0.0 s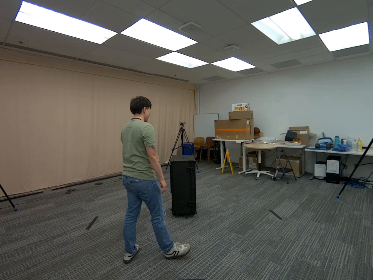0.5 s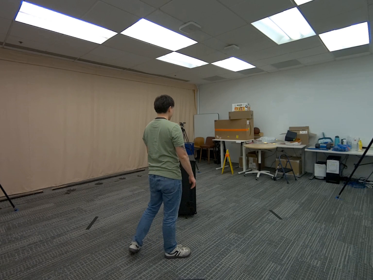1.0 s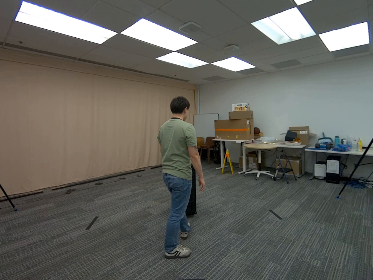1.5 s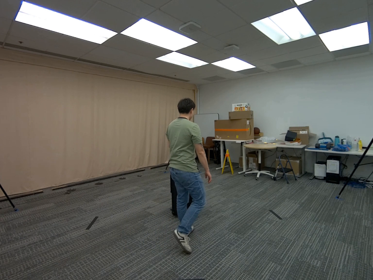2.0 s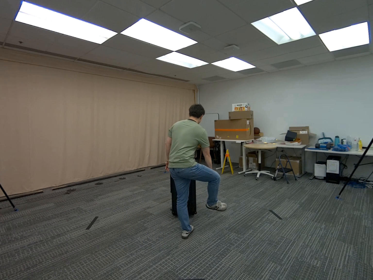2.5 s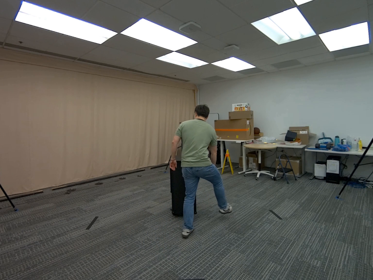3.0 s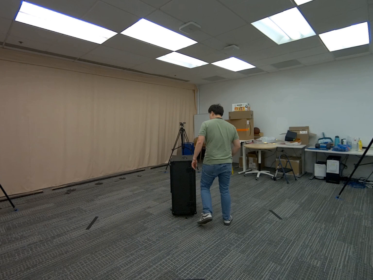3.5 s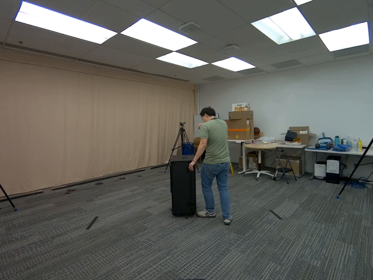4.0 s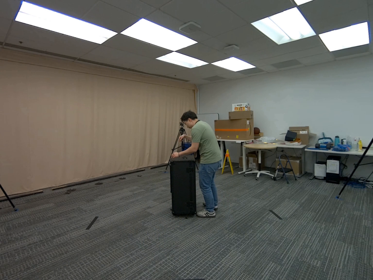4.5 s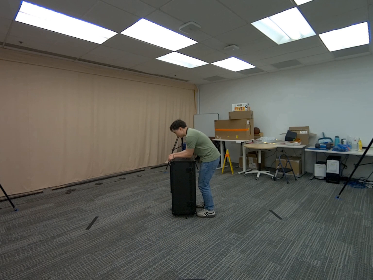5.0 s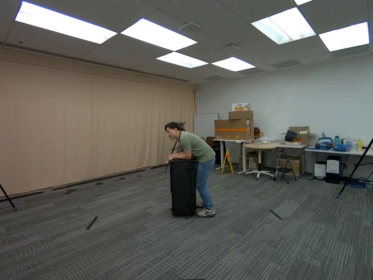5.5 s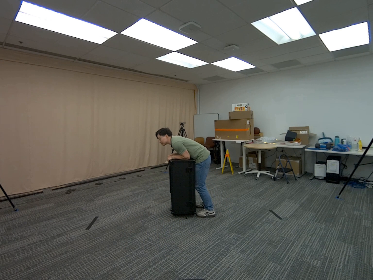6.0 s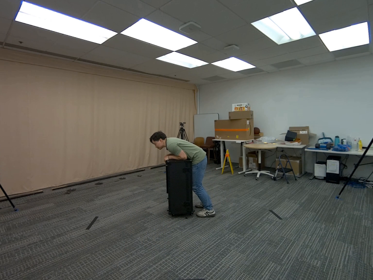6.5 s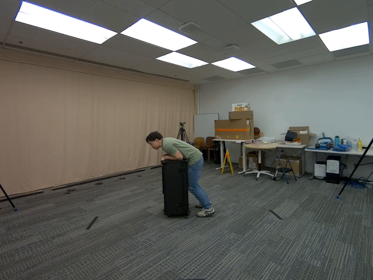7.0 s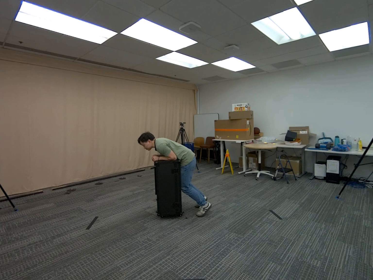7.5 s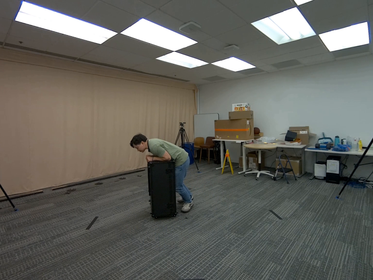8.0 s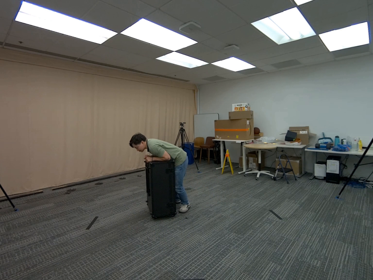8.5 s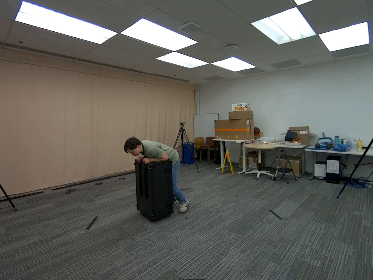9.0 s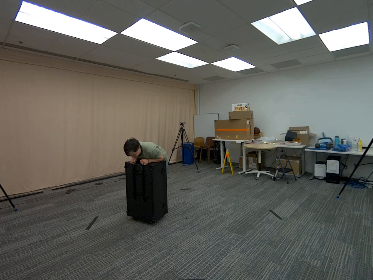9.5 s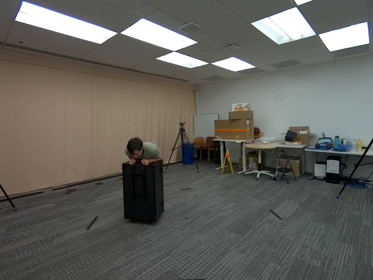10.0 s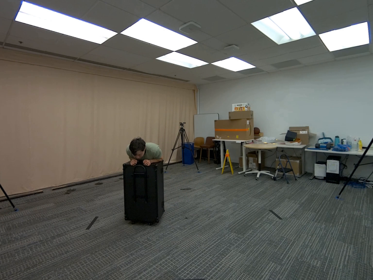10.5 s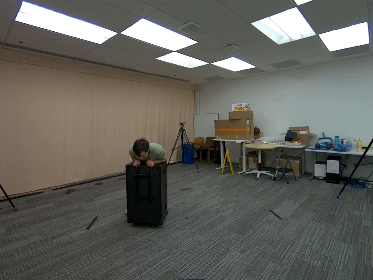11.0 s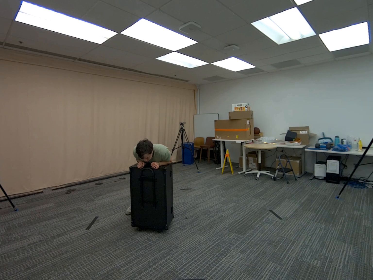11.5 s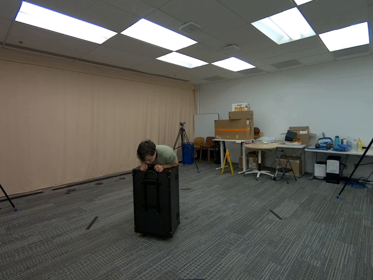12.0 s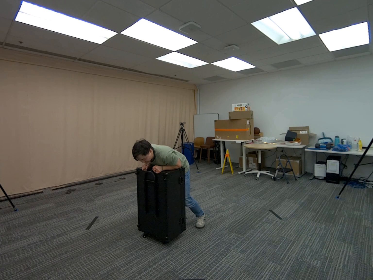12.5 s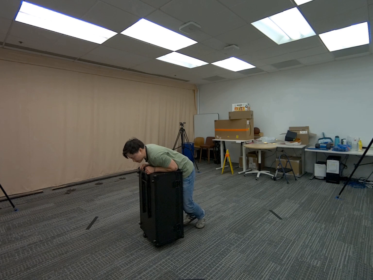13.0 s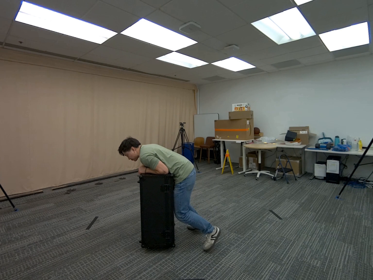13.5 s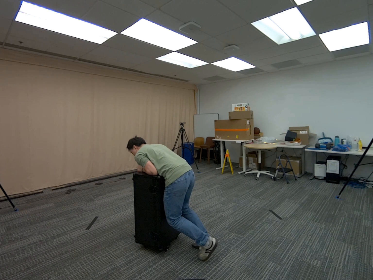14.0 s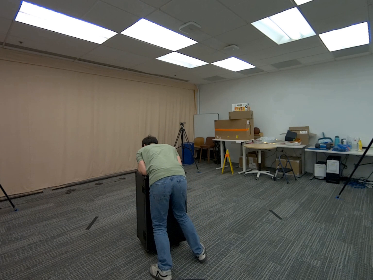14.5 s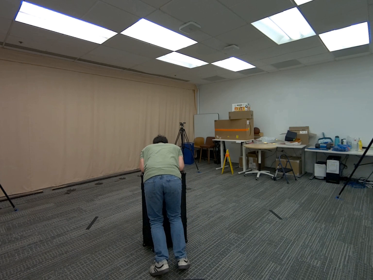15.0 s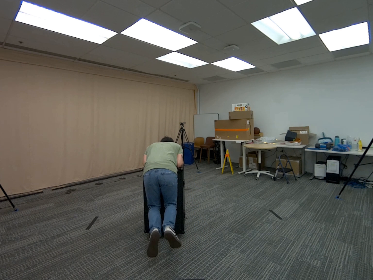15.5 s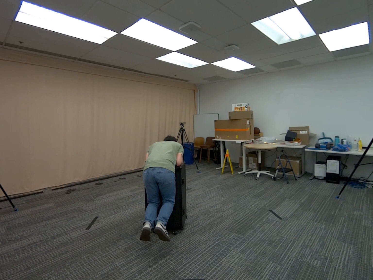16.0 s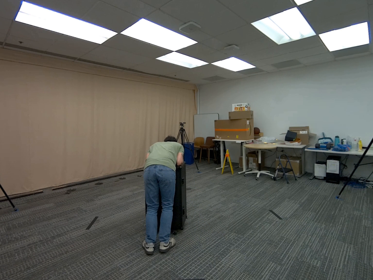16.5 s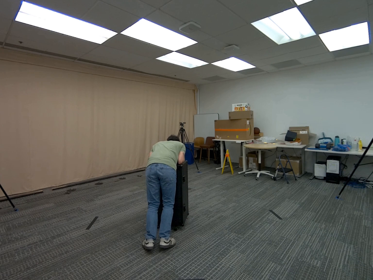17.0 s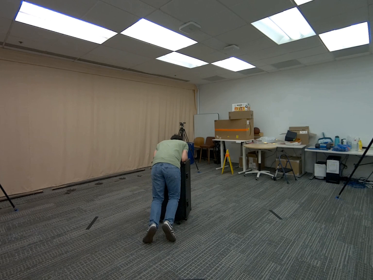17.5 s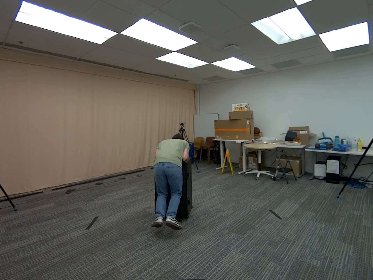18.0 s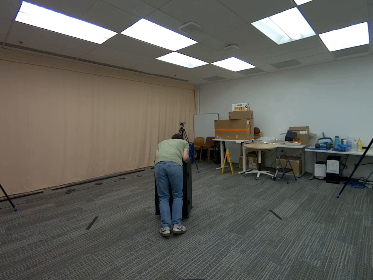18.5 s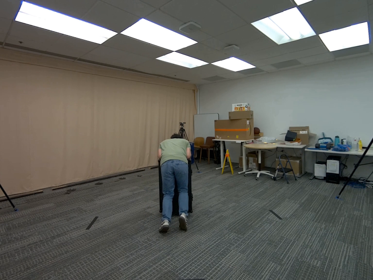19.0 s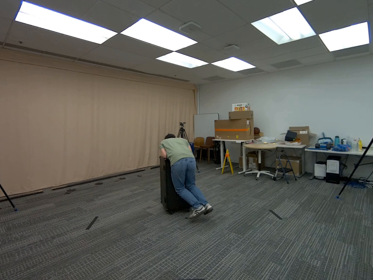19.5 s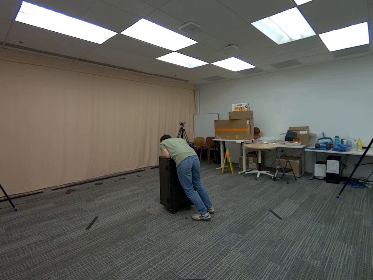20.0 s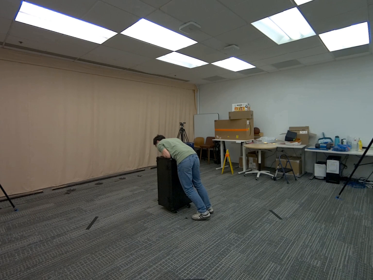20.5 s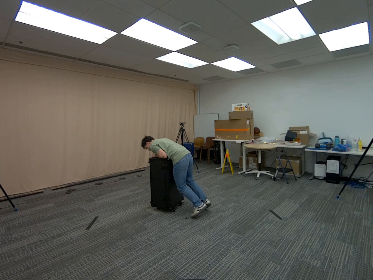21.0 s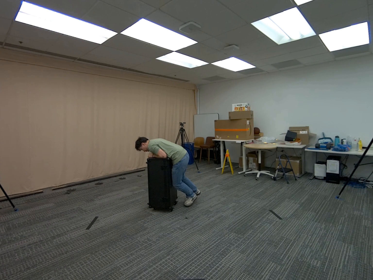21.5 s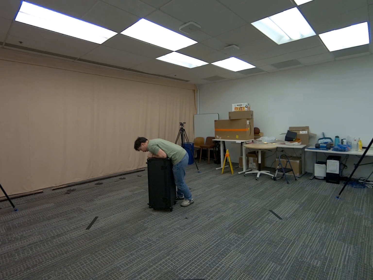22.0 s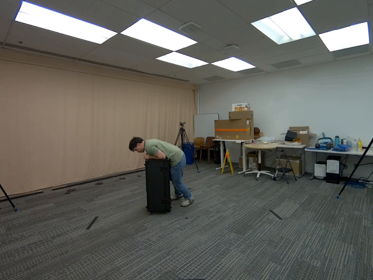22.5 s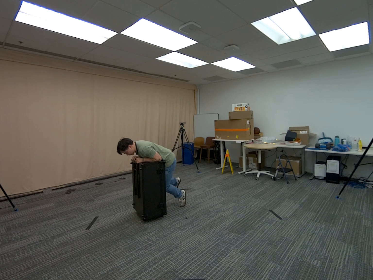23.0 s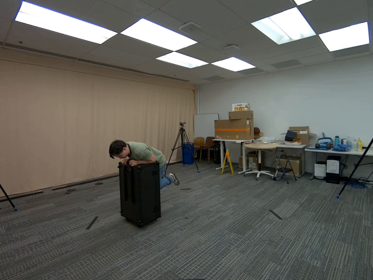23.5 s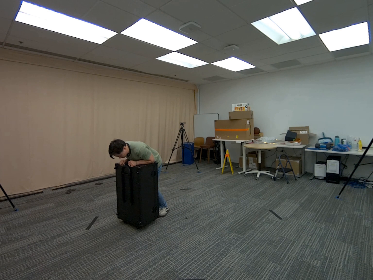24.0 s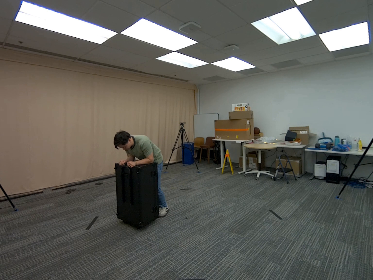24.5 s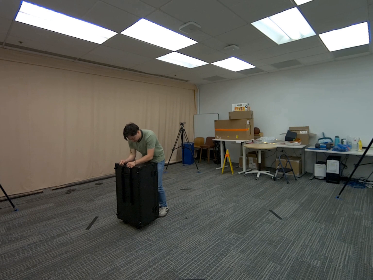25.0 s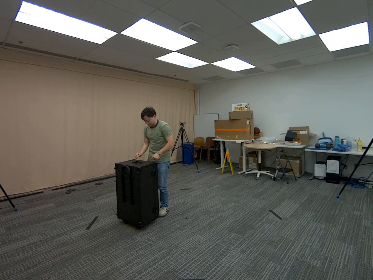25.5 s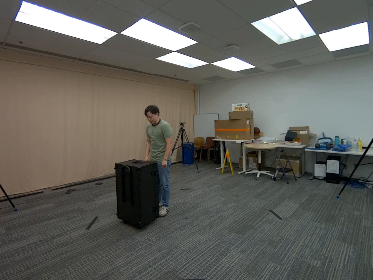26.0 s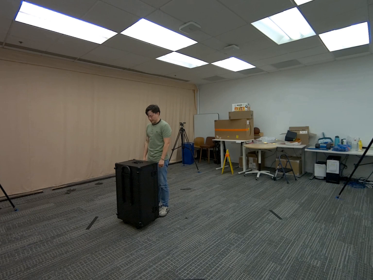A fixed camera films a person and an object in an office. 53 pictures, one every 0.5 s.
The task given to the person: Walk up to the box and place your hands and forearms on top to steady both yourself and the box. Then, using your feet, gently push your body forward. As the box begins to move, lift your feet off the ground and hold them in the air.
